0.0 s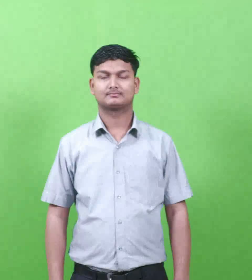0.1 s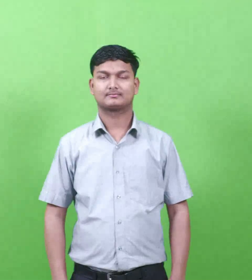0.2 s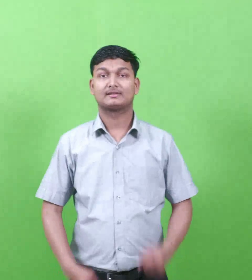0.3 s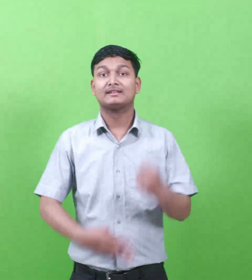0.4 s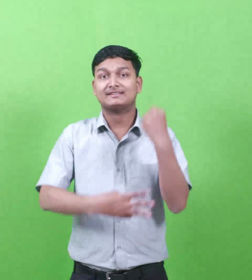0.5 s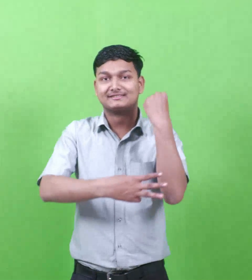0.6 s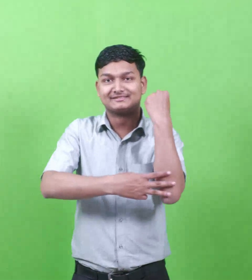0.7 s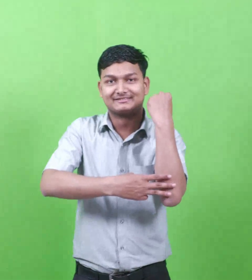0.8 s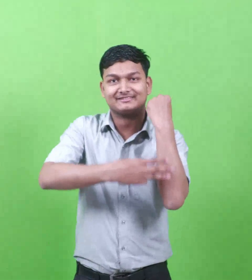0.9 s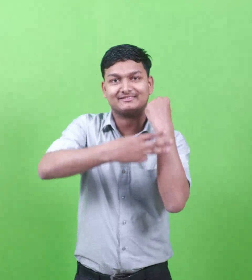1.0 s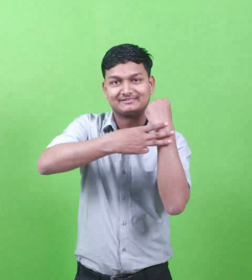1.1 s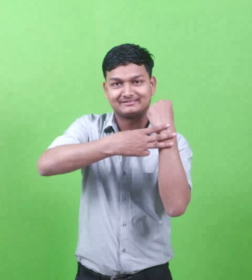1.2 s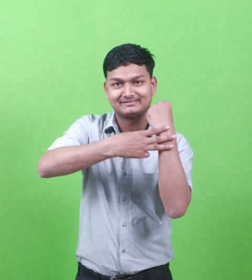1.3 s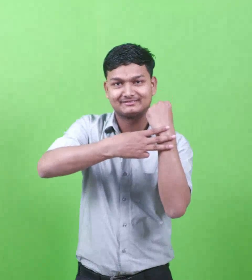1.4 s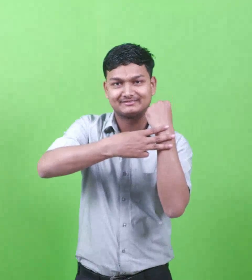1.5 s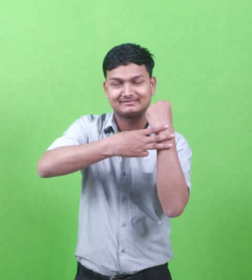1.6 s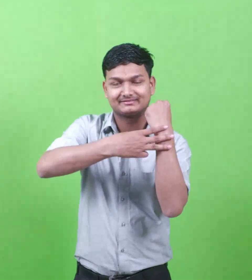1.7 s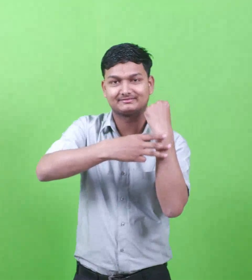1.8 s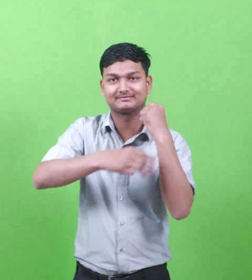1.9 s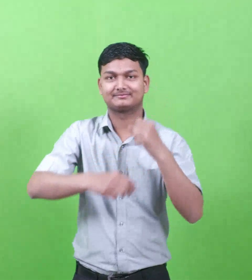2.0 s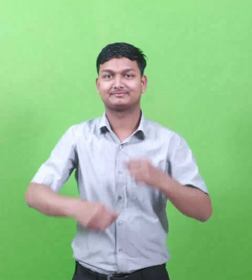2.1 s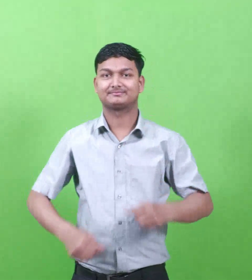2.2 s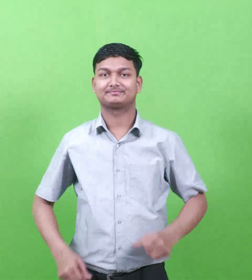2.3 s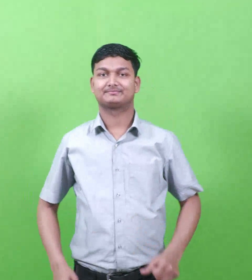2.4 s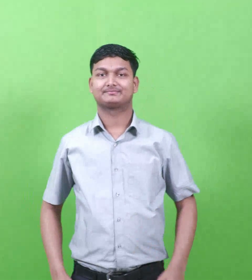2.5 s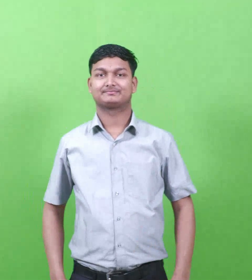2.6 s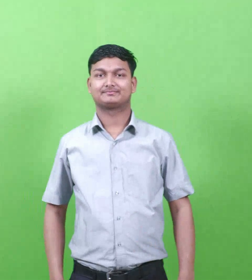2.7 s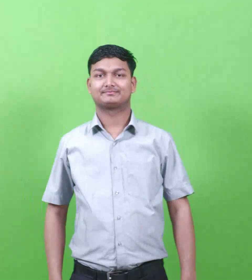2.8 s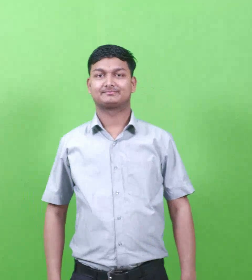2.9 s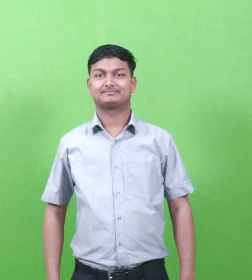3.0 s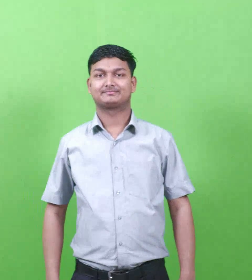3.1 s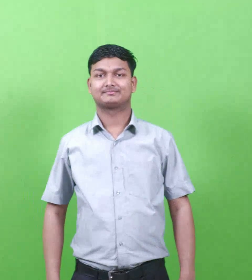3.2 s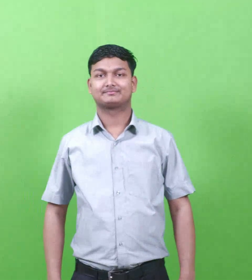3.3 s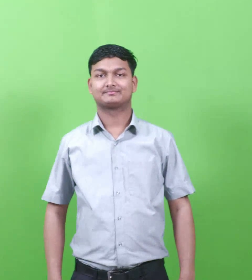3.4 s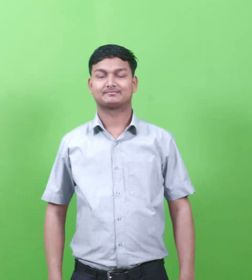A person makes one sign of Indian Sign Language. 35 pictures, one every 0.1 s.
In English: macedonia
